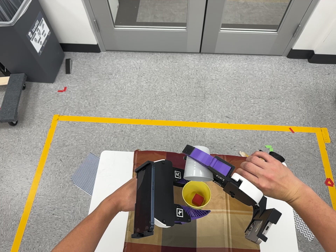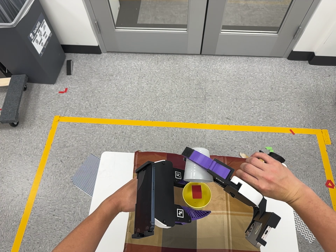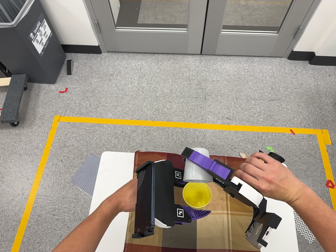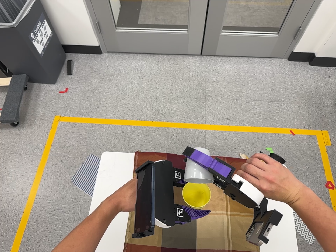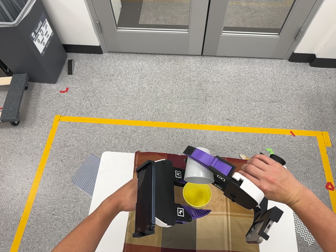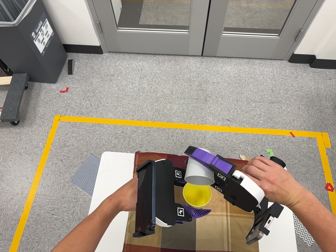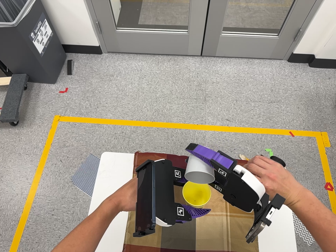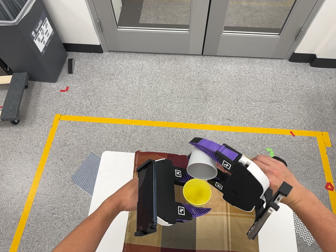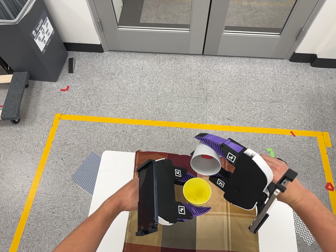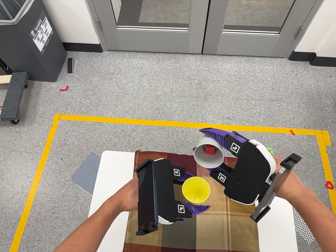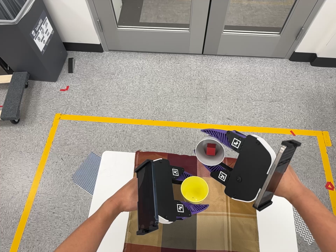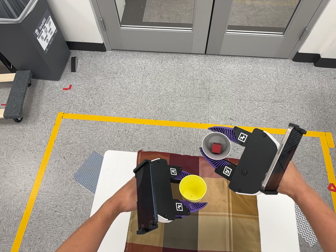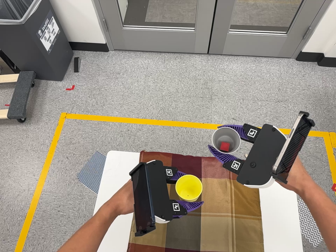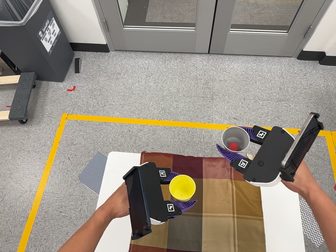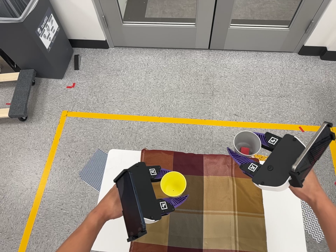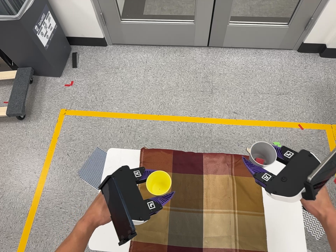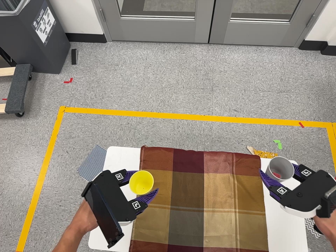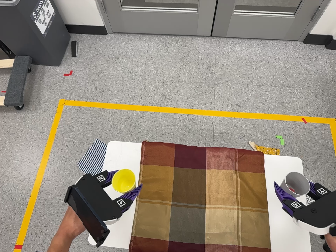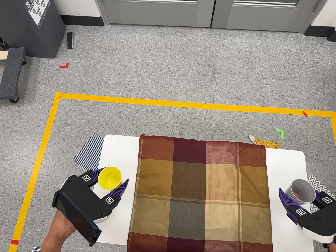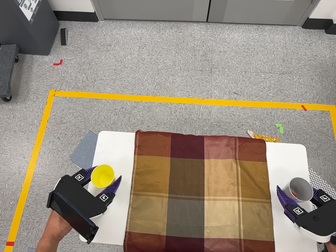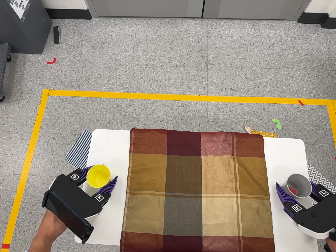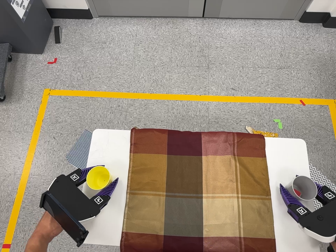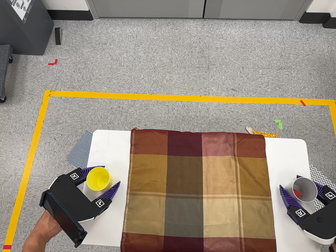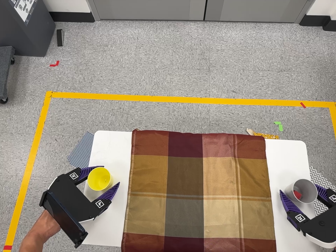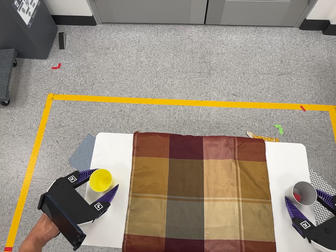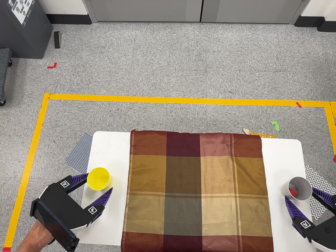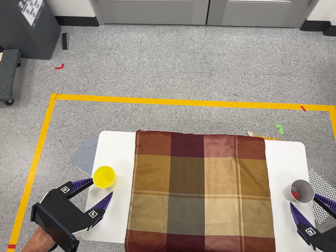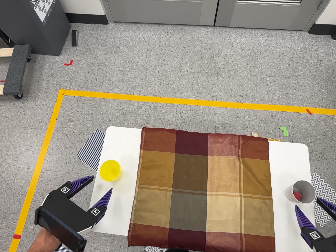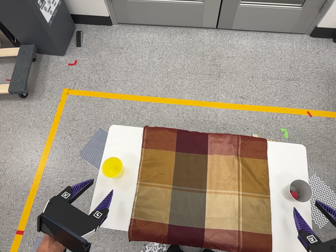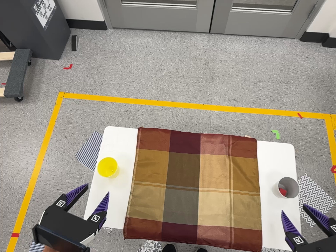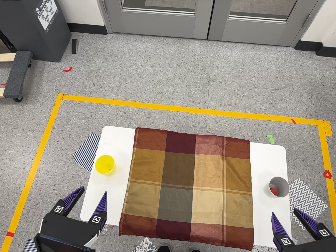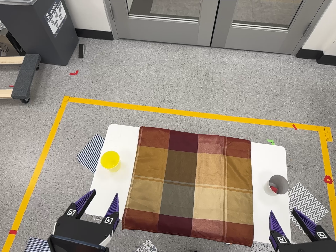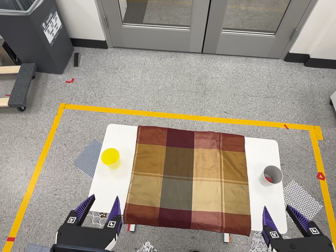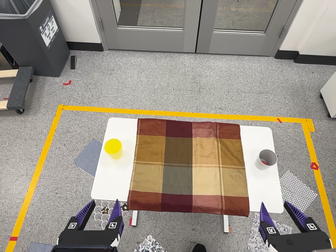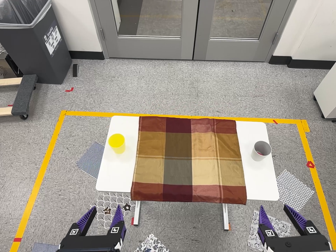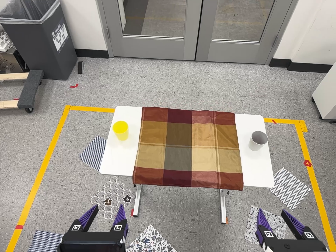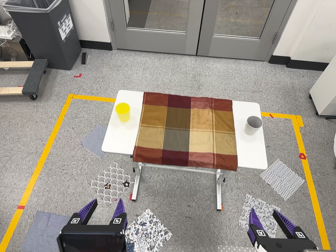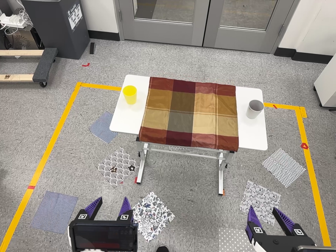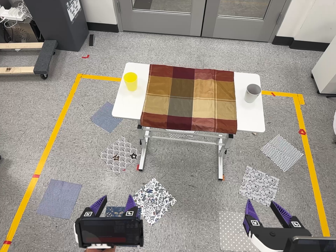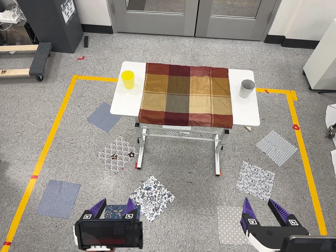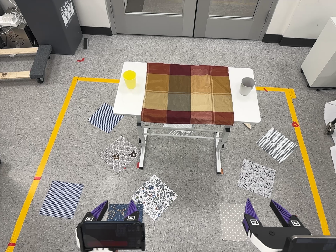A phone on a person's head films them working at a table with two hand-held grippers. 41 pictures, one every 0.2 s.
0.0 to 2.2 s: The camera keeps its place and its aim.
2.2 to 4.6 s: The camera travels forward, about 14 cm, so what stands in front looms larger.
4.6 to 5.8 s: The camera travels backward and toward the bottom of its view, about 12 cm, so what stands in front gets smaller.
5.8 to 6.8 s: The camera travels toward the bottom of its view and backward, about 34 cm, so close, fixed things drift upward. Its aim tips toward the top of its view by about 10 degrees.
6.8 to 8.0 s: The camera travels toward the bottom of its view and backward, about 40 cm, so close, fixed things drift upward.
The film runs backward here.
